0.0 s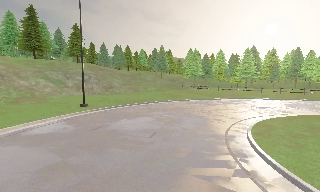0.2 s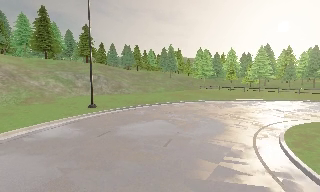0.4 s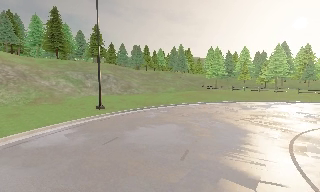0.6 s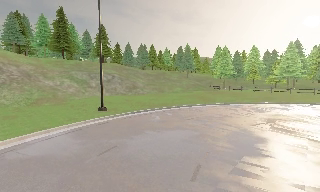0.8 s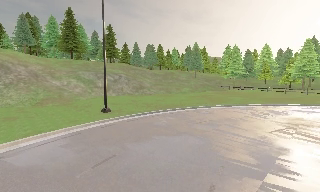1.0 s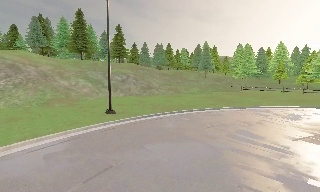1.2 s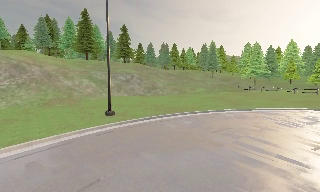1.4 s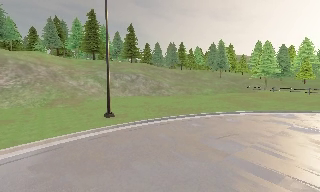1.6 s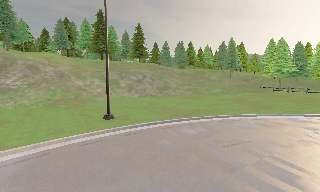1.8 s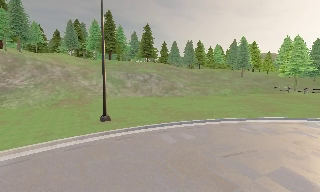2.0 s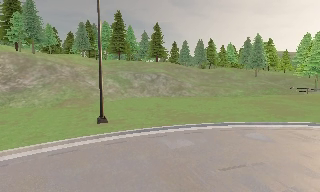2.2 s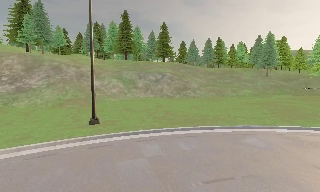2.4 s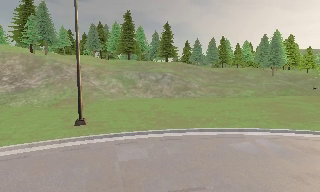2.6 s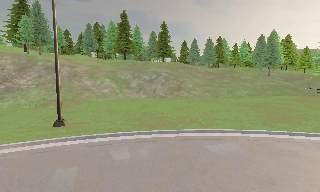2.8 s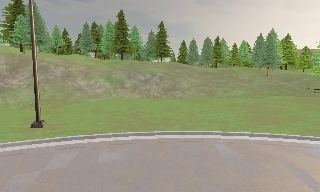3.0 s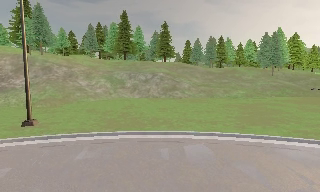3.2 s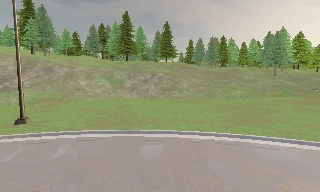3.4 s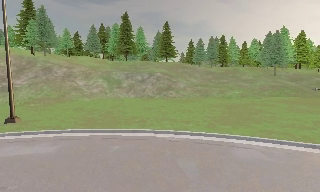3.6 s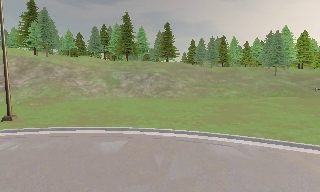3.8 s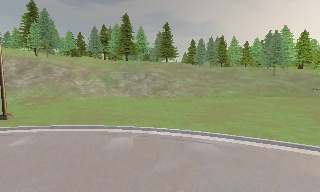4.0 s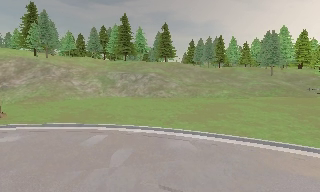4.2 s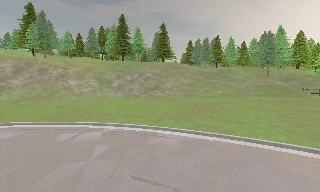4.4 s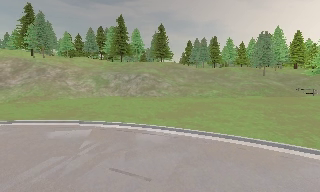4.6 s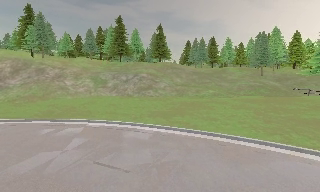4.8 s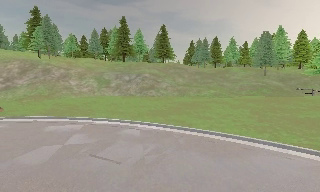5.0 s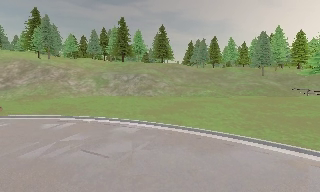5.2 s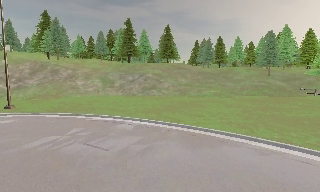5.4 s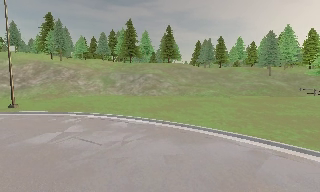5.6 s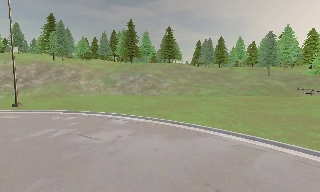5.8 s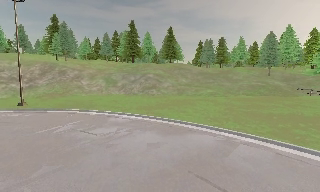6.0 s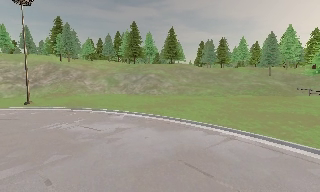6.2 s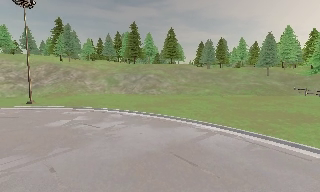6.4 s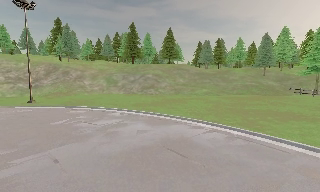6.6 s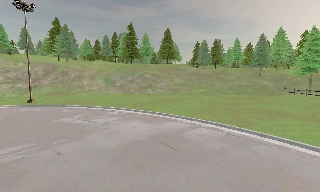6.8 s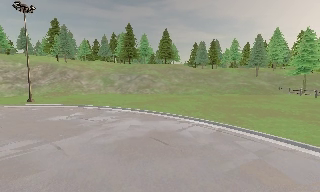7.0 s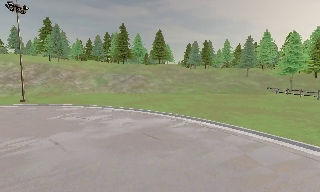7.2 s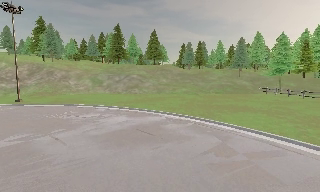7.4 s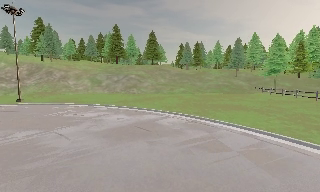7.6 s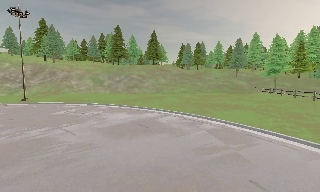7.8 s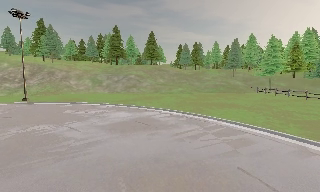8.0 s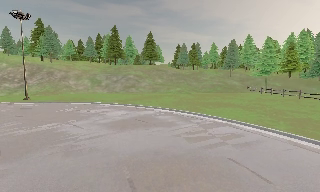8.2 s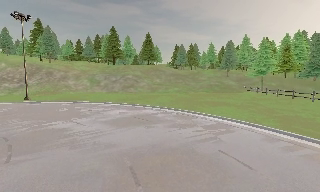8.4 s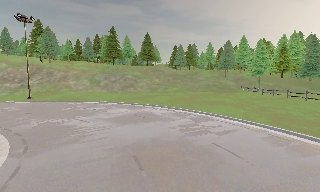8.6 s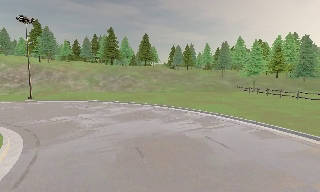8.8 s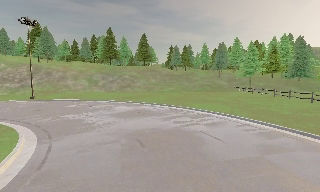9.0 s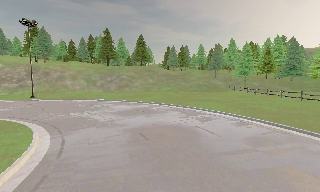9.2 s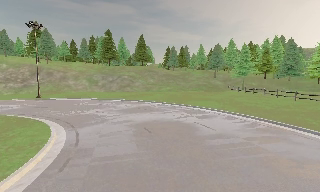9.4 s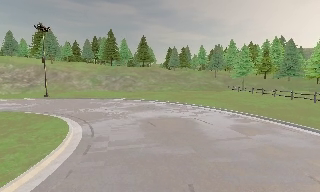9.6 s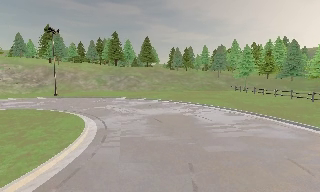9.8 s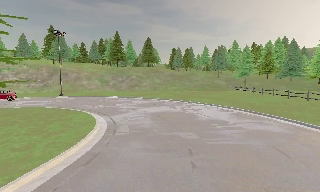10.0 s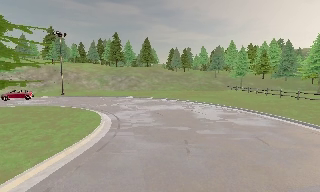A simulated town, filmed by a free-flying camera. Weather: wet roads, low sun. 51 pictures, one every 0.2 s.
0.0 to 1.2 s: The camera pans to its left, which is counterclockwise from overhead, by about 15 degrees. It travels forward, about 6 m, so what stands in front looms larger.
1.2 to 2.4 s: The camera pans to its left, which is counterclockwise from overhead, by about 20 degrees. It travels to its right and forward, about 6 m.
2.4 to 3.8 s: The camera travels to its right, about 7 m, so close, fixed things drift to the left.
3.8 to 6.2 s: The camera travels to its right and backward, about 9 m, so close, fixed things drift to the left.
6.2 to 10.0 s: The camera travels backward, about 15 m, so what stands in front gets smaller. It gains speed.
The film runs backward here.
